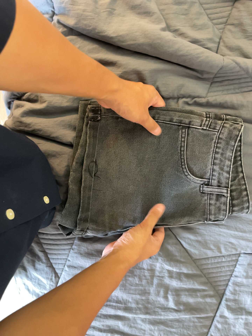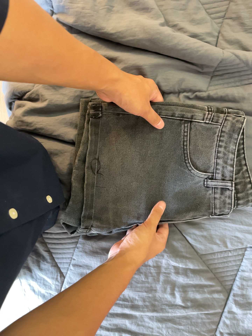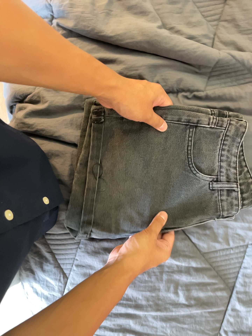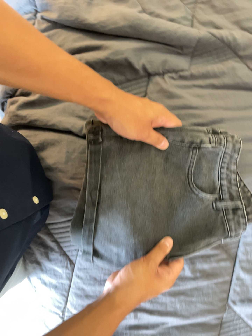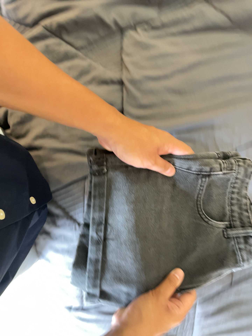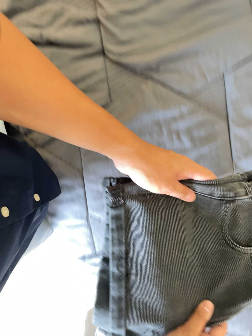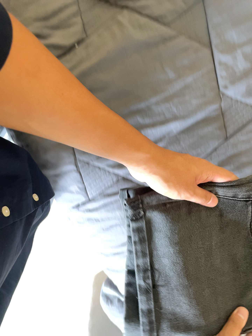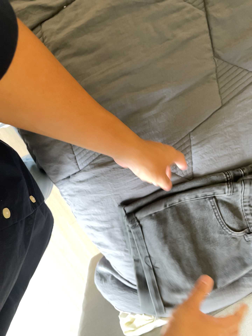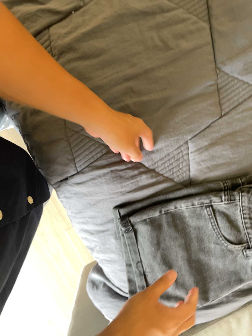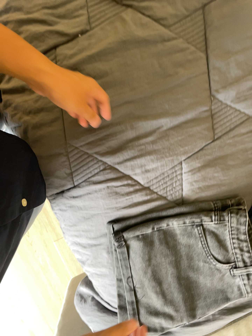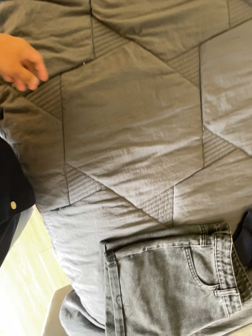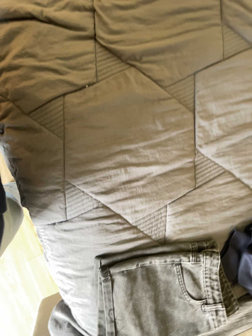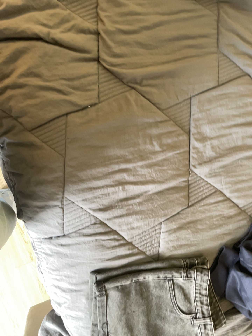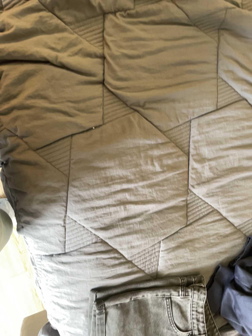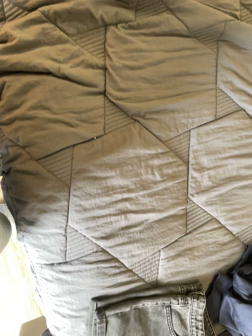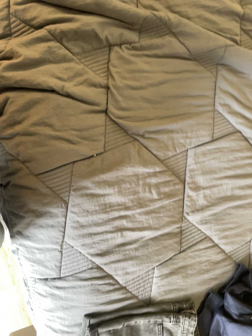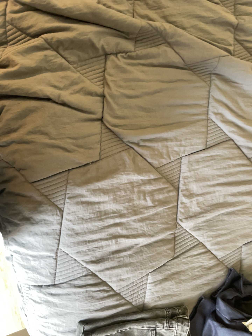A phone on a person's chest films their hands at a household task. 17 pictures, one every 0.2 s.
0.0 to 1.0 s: The camera travels toward the bottom of its view, about 26 cm, so close, fixed things drift upward. It rolls about its line of sight by about 25 degrees, and the scene rotates counterclockwise.
1.0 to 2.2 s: The camera travels toward the bottom of its view, about 9 cm.
2.2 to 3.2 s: The camera travels toward the top of its view, to its left and backward, about 20 cm, so close, fixed things drift downward.
The film runs forward here.
